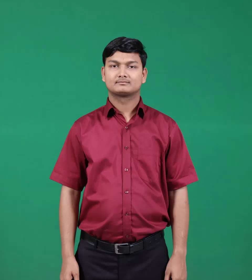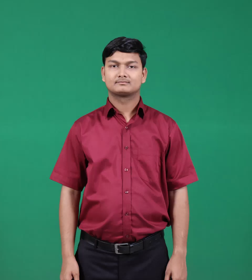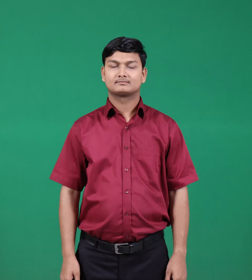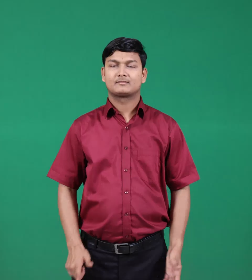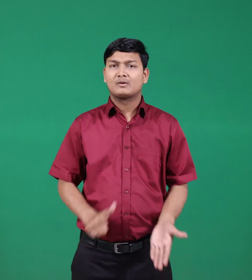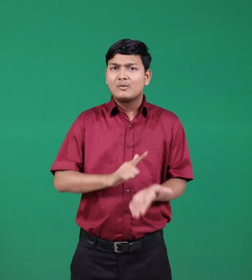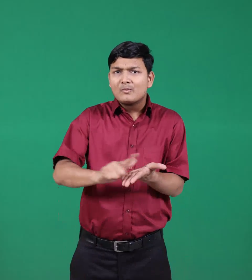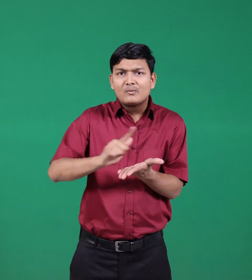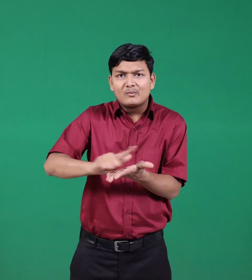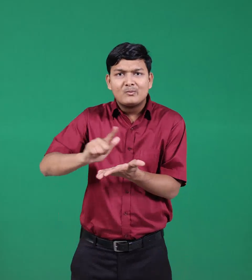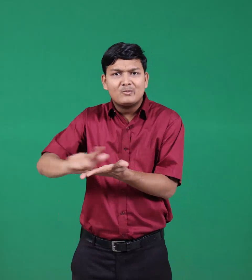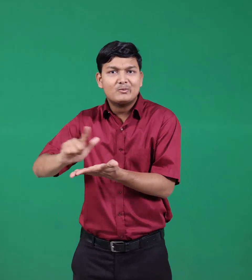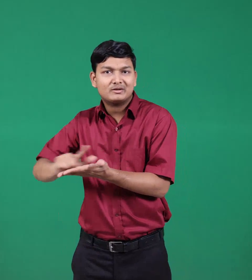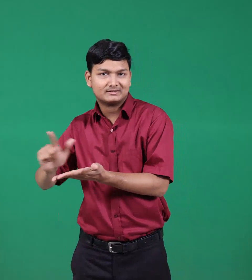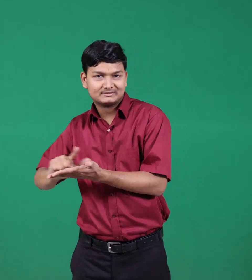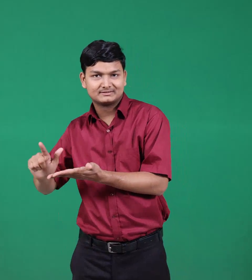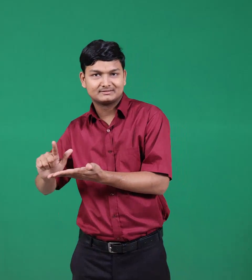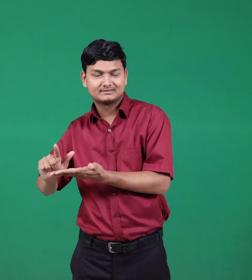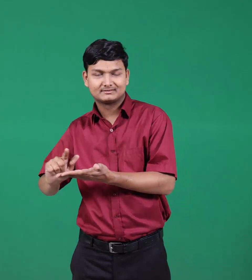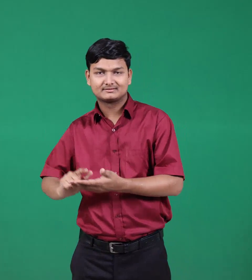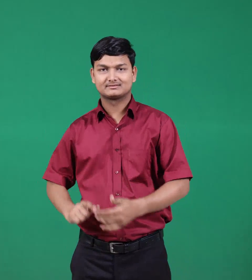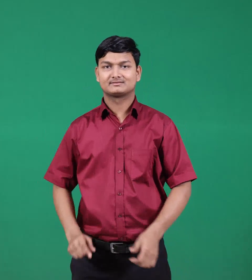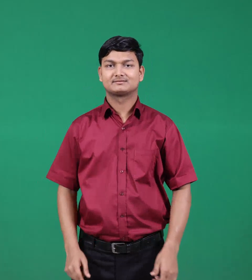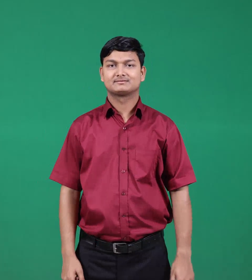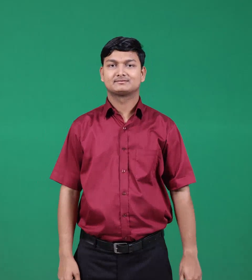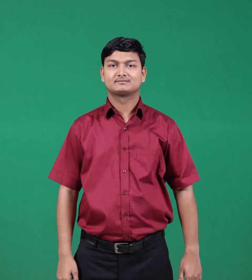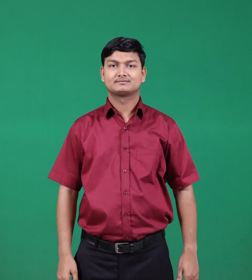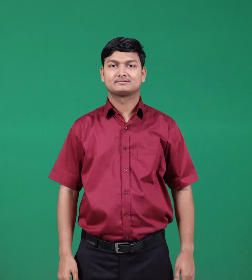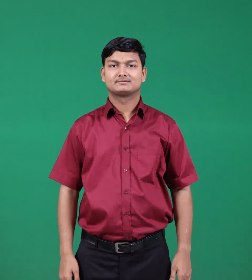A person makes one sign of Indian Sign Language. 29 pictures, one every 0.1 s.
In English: leaves
